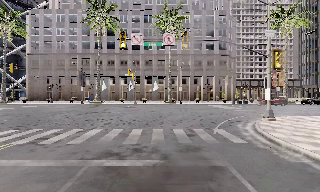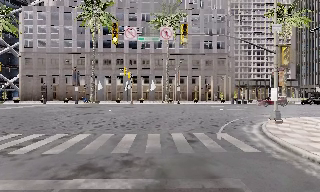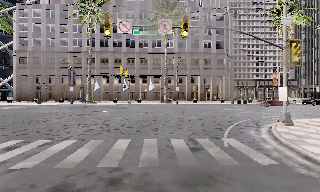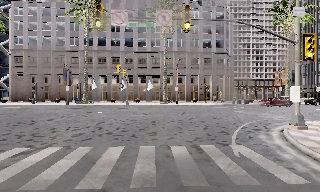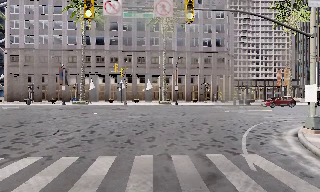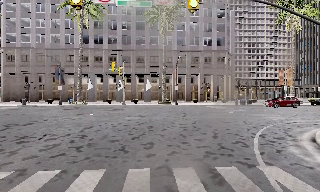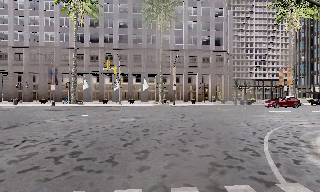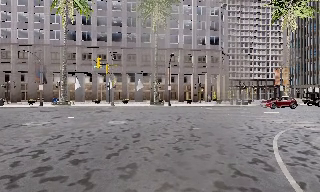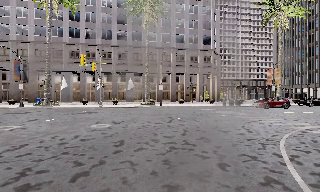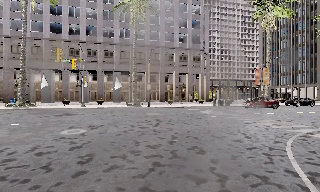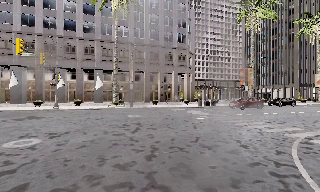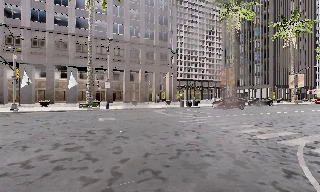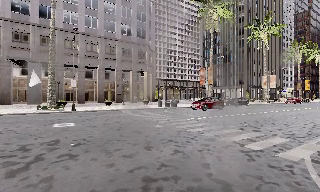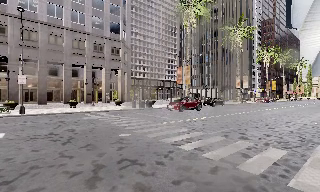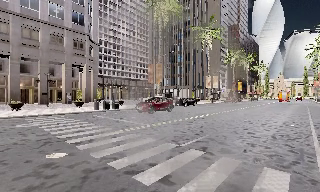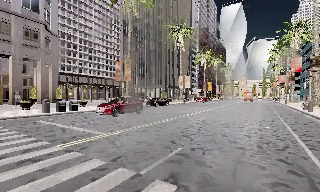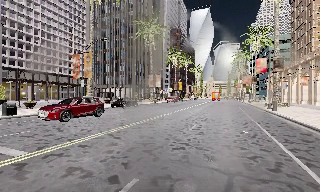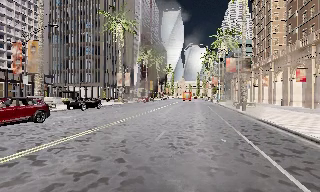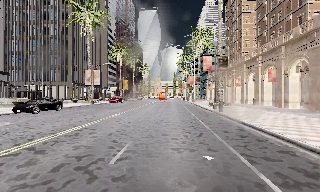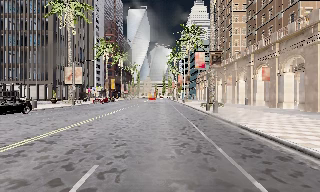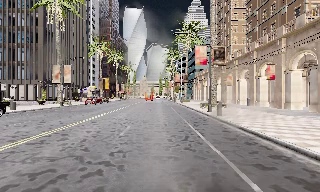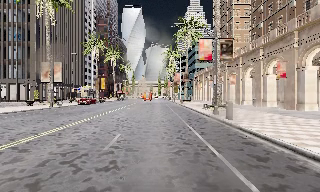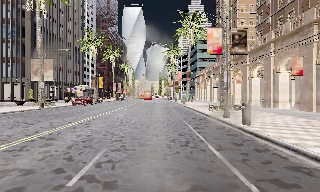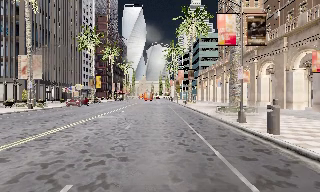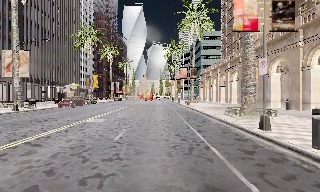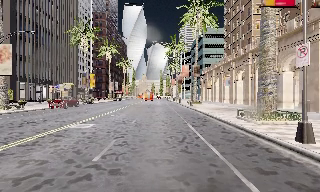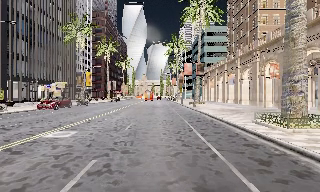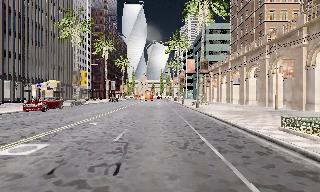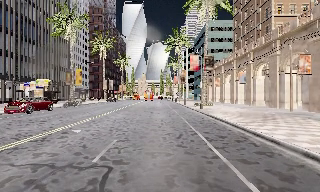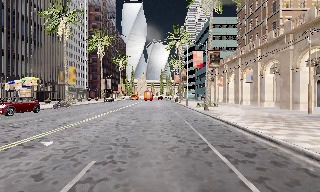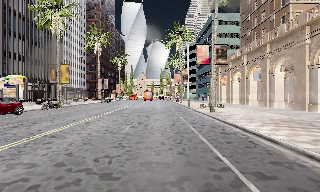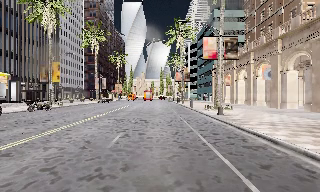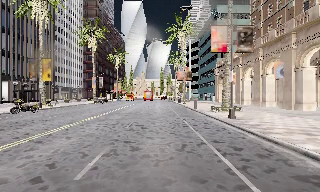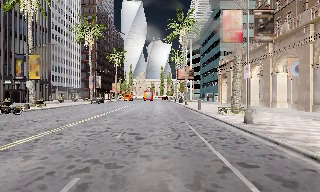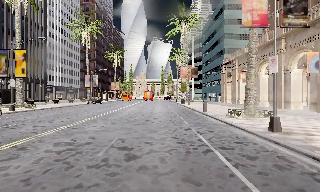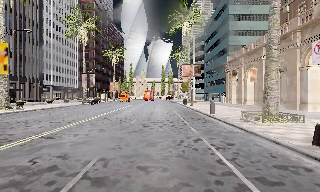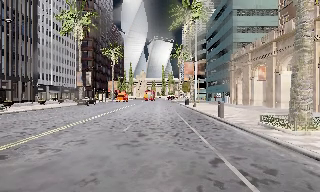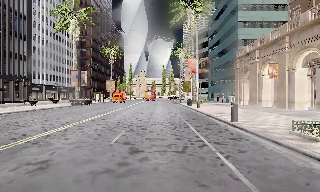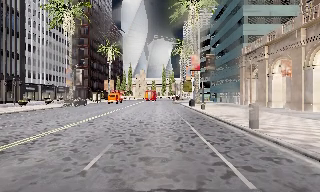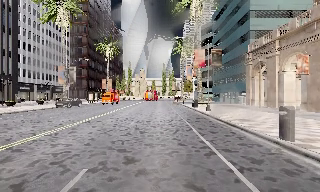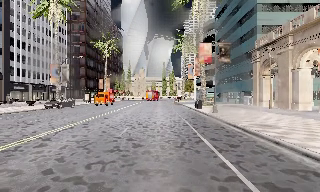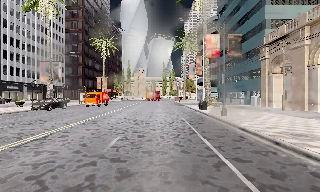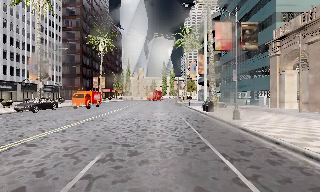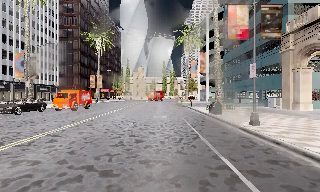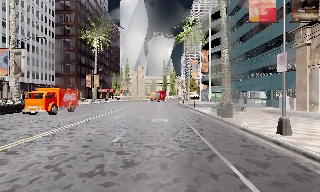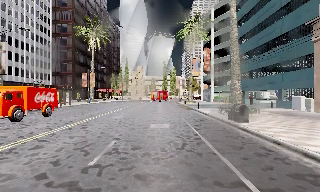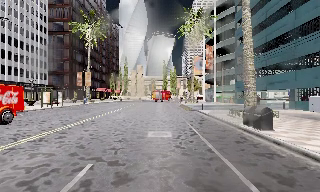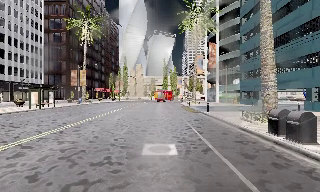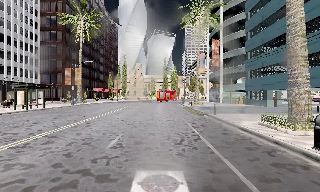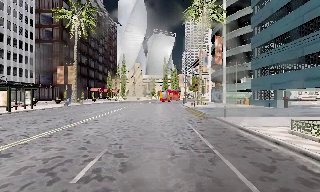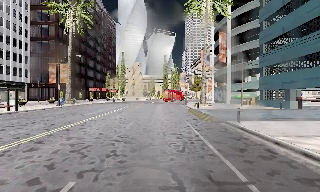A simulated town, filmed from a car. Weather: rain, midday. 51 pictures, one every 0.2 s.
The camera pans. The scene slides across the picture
to the left.
The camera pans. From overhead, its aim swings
clockwise.
0.0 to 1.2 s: The camera travels forward, about 5 m, so what stands in front looms larger.
1.2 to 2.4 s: The camera swings to its right by about 25 degrees, and the scene slides to the left. It travels forward, about 9 m, so what stands in front looms larger. It gains speed.
2.4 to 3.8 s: The camera swings to its right by about 60 degrees, and the scene slides to the left. It travels forward, about 14 m.
3.8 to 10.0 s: The camera travels forward, about 65 m, so what stands in front looms larger.
The film runs forward here.
